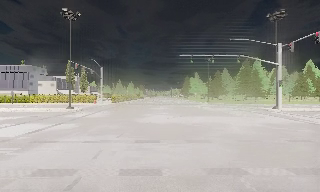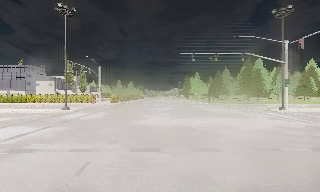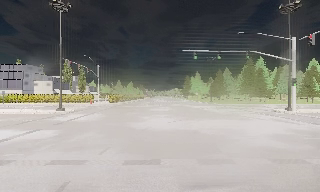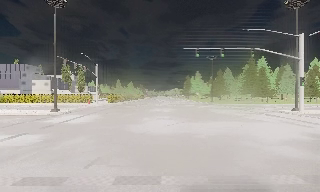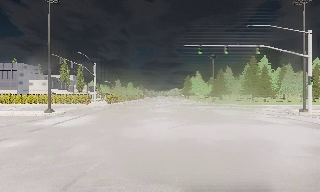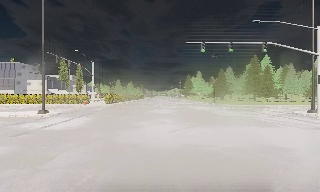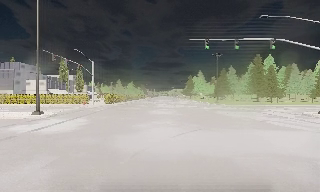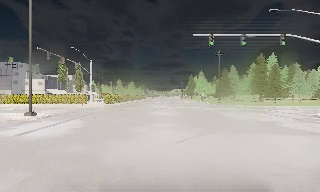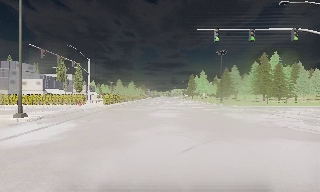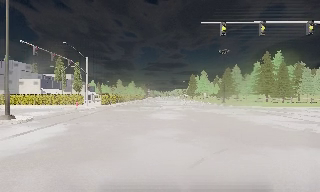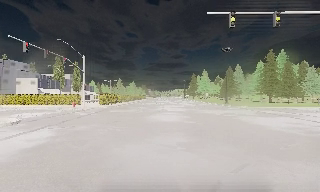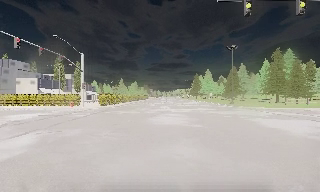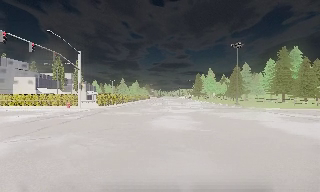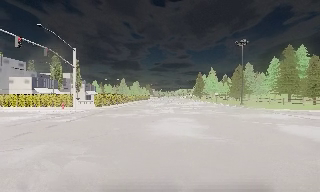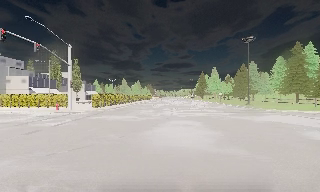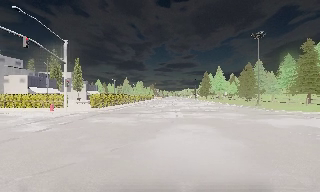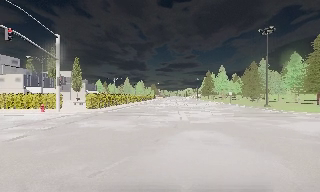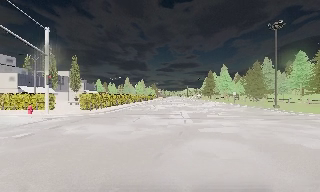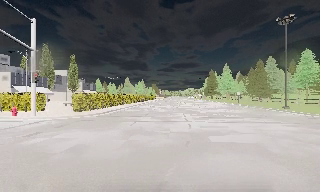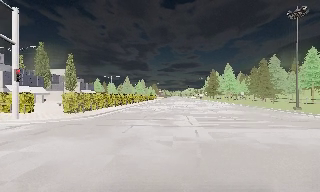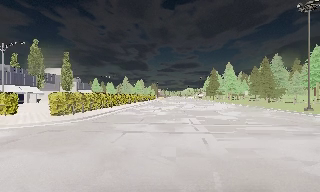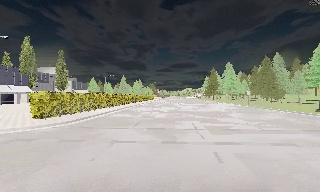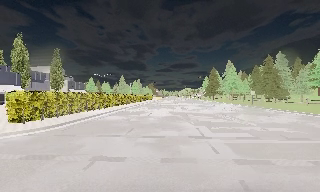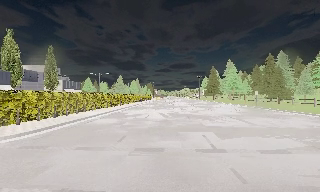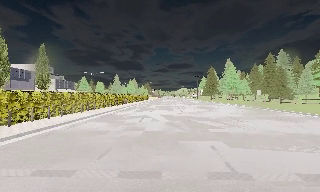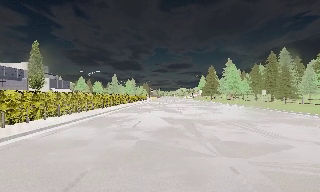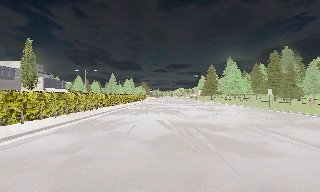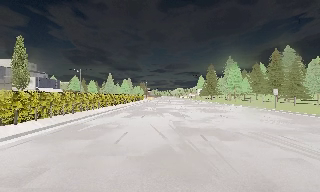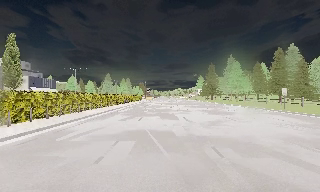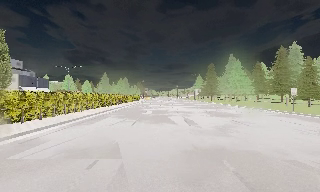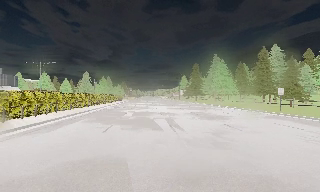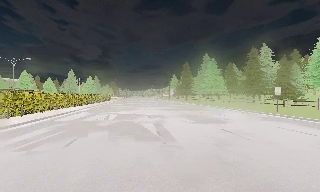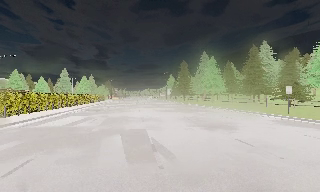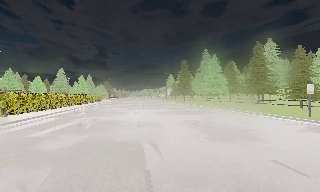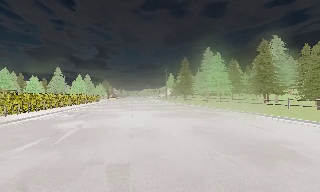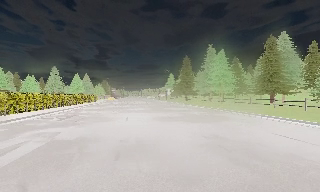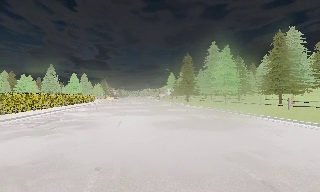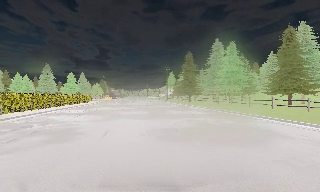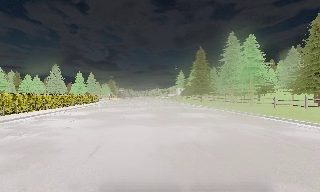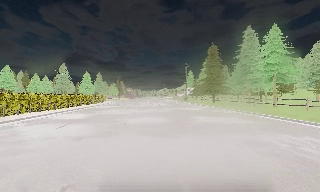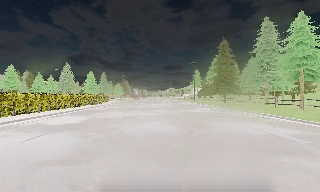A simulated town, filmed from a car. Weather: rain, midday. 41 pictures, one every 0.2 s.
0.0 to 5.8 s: The camera travels forward, about 40 m, so what stands in front looms larger. It gains speed.
5.8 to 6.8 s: The scene slides to the left, as the camera pans about 10 degrees to its right. It travels forward, about 10 m, so what stands in front looms larger.
6.8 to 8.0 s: The camera travels forward, about 15 m, so what stands in front looms larger.
The film runs forward here.
